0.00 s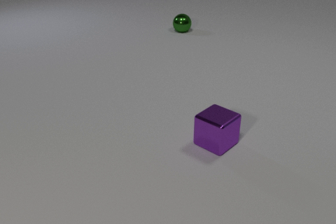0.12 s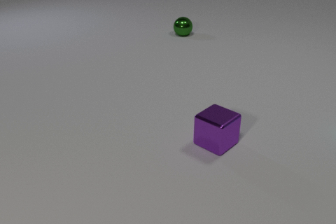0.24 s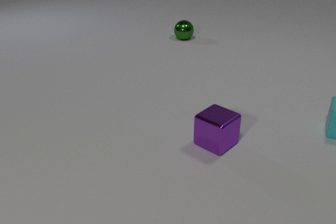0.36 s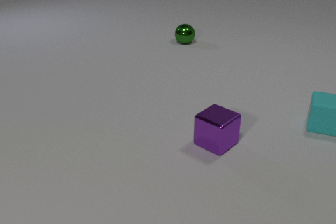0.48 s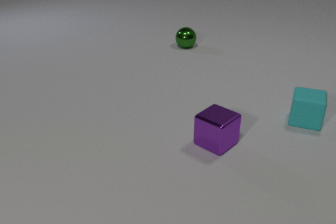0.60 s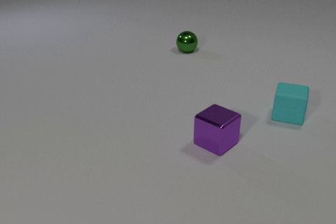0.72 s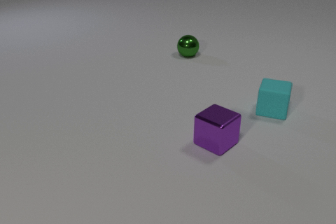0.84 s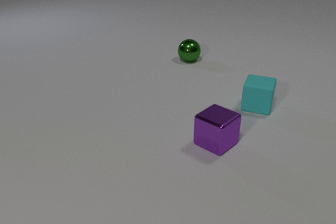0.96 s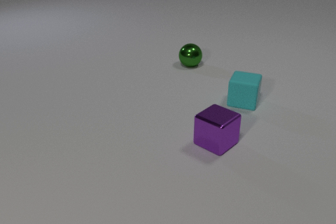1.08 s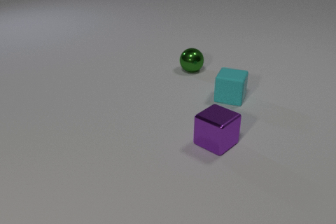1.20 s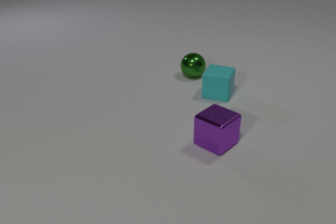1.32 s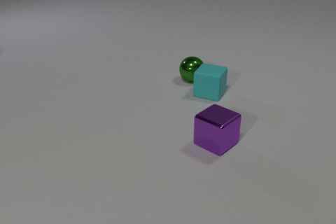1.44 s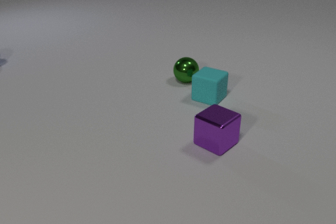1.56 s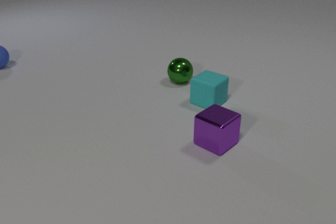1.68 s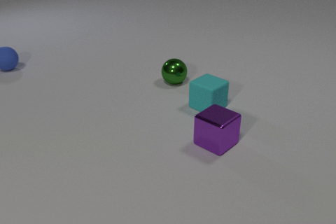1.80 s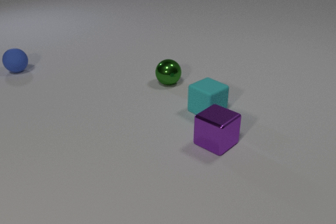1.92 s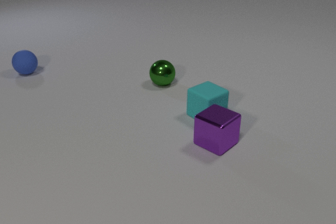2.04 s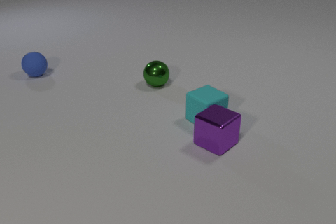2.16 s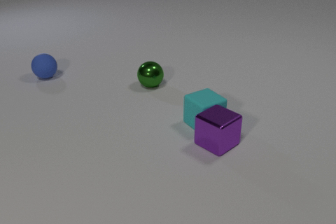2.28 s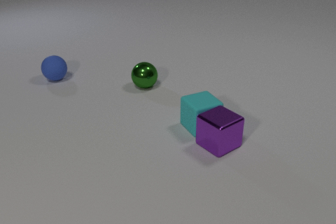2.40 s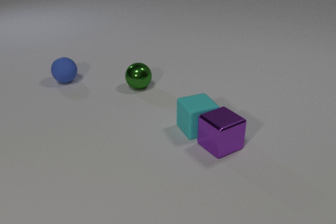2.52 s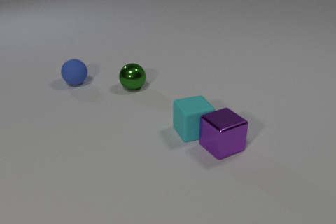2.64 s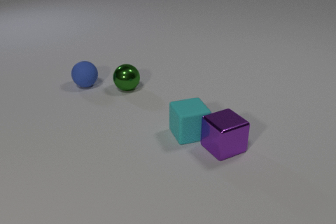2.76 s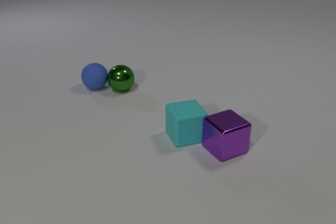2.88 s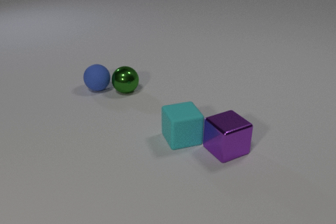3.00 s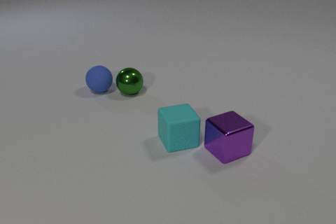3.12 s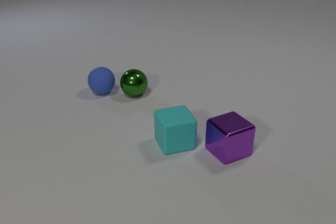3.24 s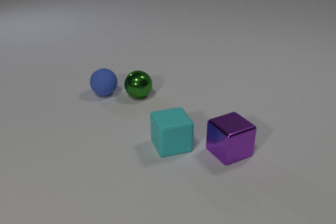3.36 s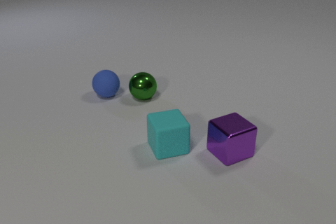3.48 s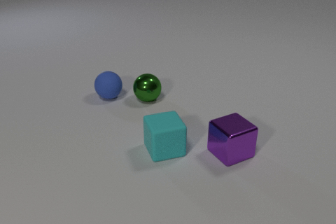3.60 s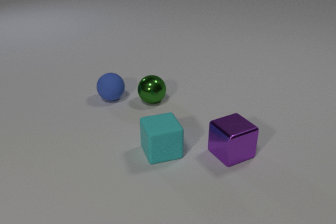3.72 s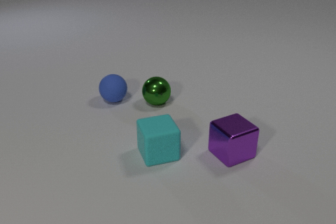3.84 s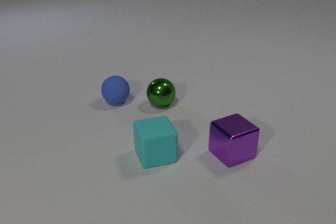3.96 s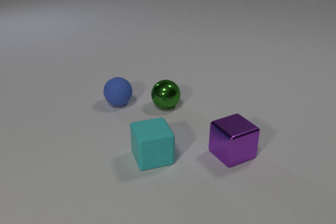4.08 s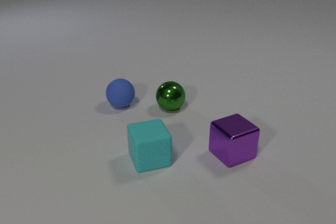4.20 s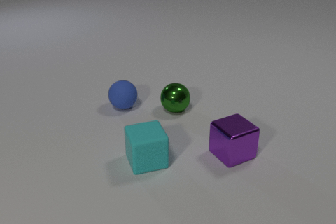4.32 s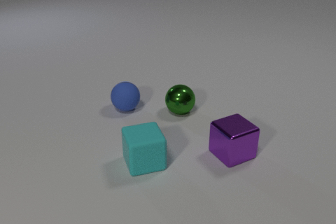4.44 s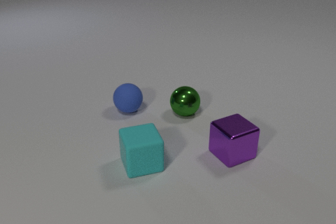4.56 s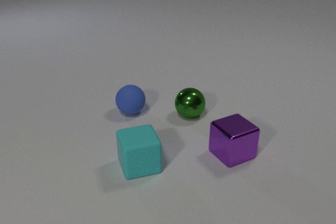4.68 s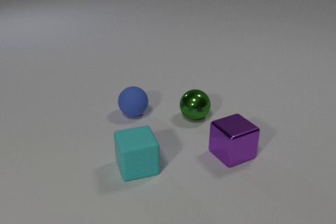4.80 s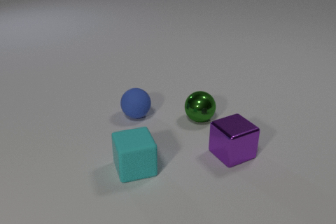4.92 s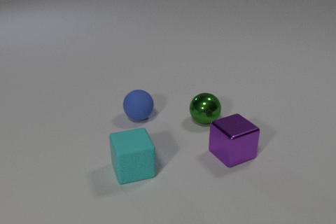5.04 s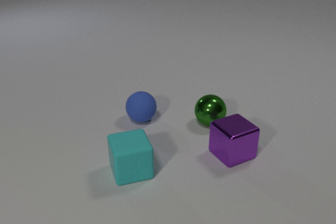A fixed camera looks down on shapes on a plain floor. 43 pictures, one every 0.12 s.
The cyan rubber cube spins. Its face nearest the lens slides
to the left.
The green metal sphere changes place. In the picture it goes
toward the camera.
0.00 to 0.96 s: The green metal sphere rolls toward the camera. The cyan rubber cube comes in at the right edge, slides to the left.
0.96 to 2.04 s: The green metal sphere rolls toward the camera and to the left. The cyan rubber cube slides toward the camera and to the left, spins clockwise seen from above by about 30 degrees, its near face sliding to the left. The blue rubber sphere comes in at the left edge, rolls toward the camera and to the right. The green metal sphere and the cyan rubber cube collide.
2.04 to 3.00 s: The green metal sphere rolls to the left and toward the camera. The cyan rubber cube slides toward the camera and to the left. The blue rubber sphere rolls to the right and toward the camera. The purple metal cube slides toward the camera and to the right. The cyan rubber cube and the purple metal cube collide. The green metal sphere and the blue rubber sphere collide.
3.00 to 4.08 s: The green metal sphere rolls to the right and toward the camera. The cyan rubber cube slides toward the camera and to the left. The blue rubber sphere rolls toward the camera and to the right.
4.08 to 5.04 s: The green metal sphere rolls to the right and toward the camera. The cyan rubber cube slides to the left and toward the camera. The blue rubber sphere rolls toward the camera and to the right.
How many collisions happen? 3.
What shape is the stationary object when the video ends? cube.
How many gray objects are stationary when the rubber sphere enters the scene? 0.
